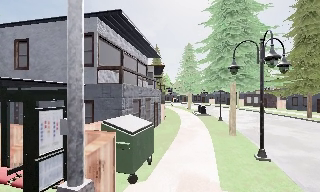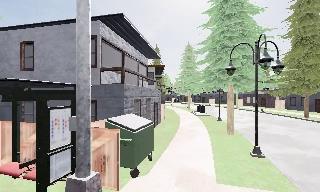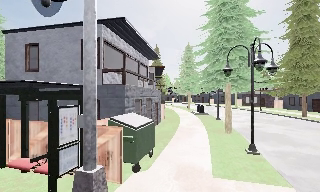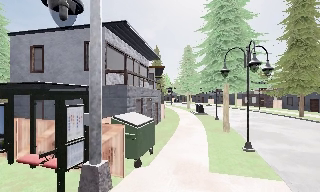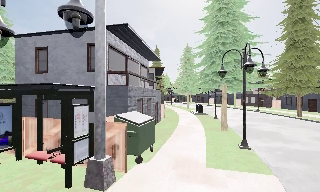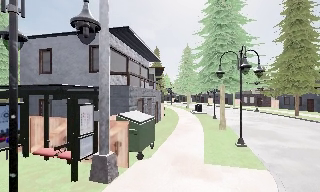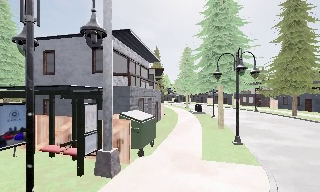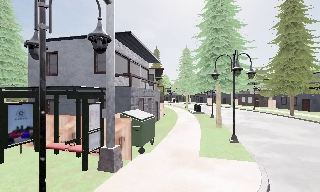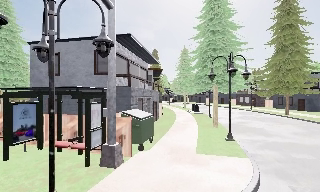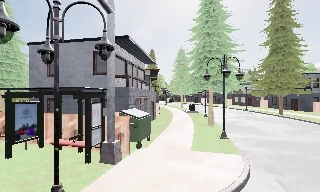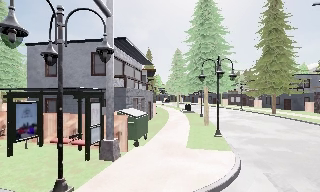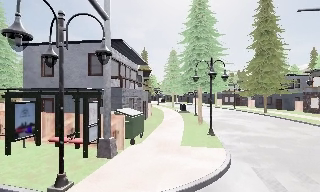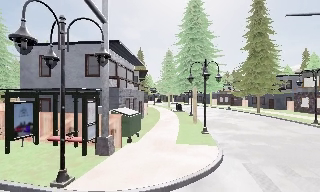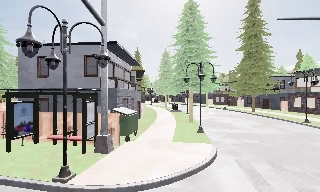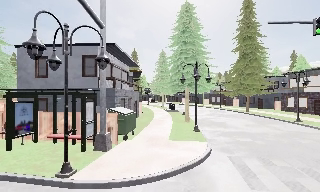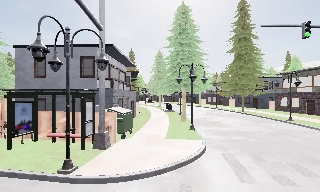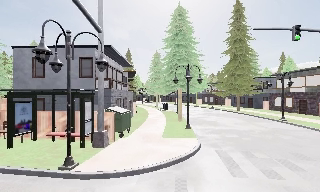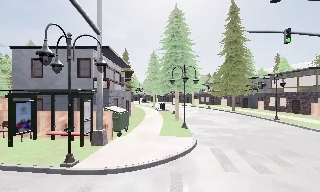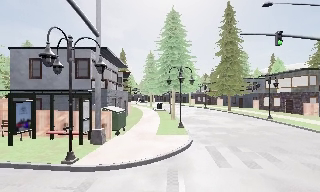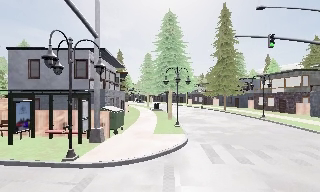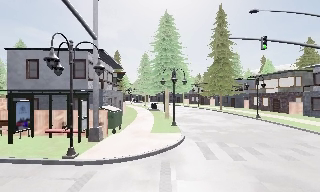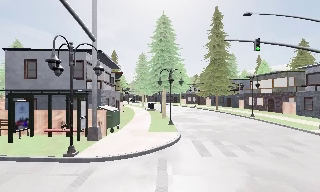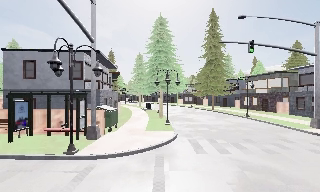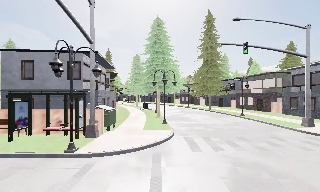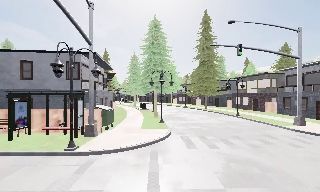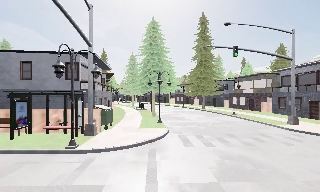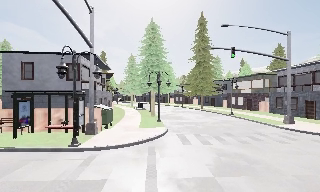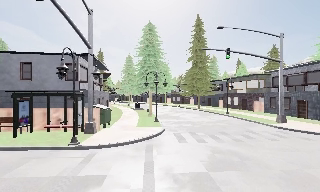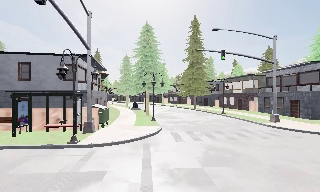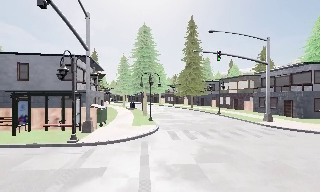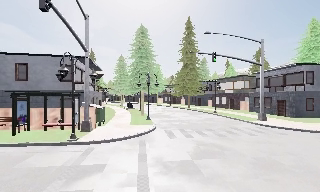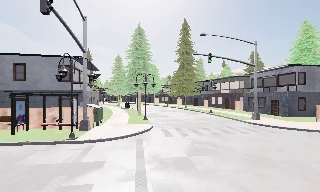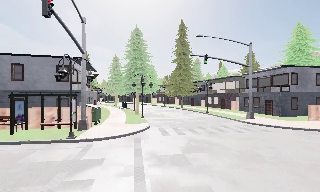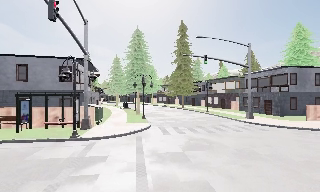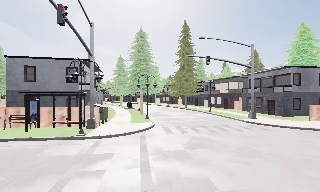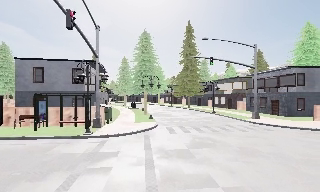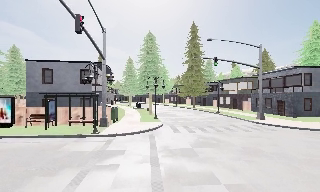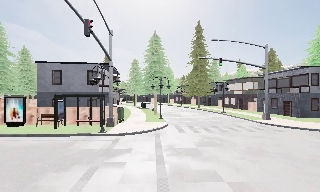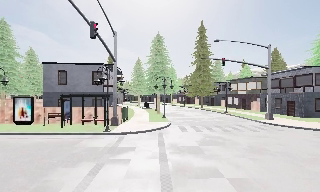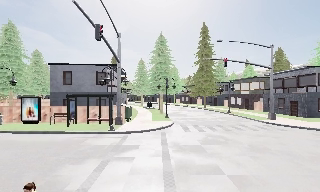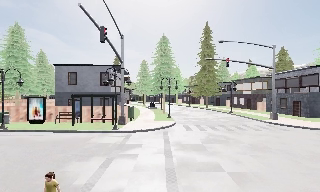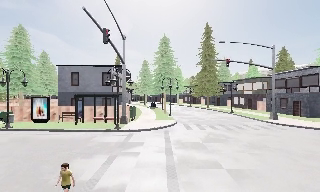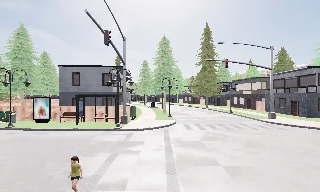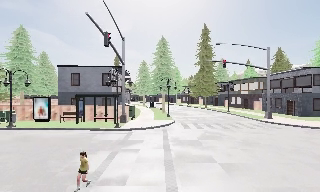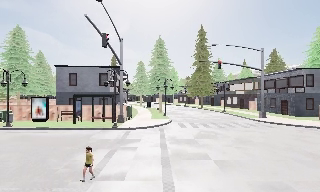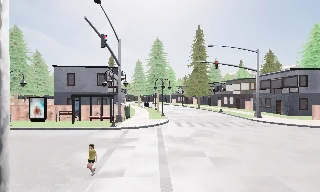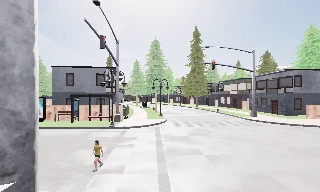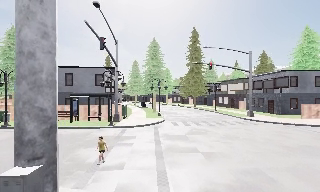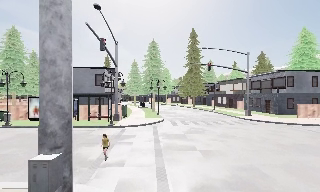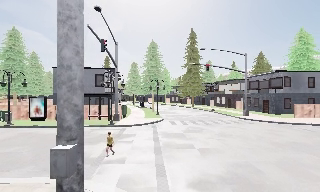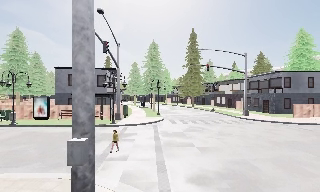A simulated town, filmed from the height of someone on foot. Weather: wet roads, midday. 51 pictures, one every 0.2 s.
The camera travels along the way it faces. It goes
backward.
0.0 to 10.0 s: The scene slides to the left, as the camera pans about 20 degrees to its right. It travels backward, about 15 m, so what stands in front gets smaller.
The film runs backward here.
